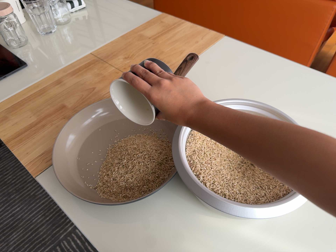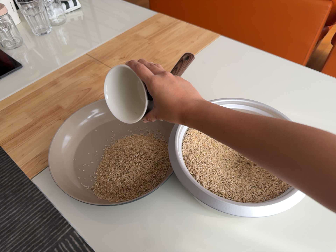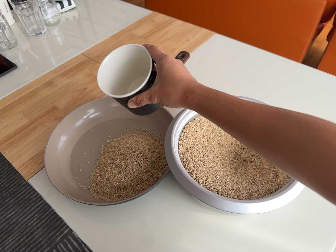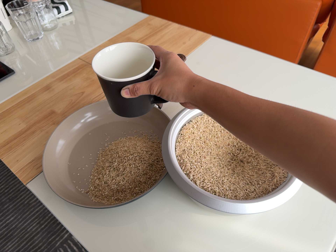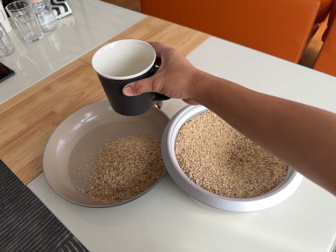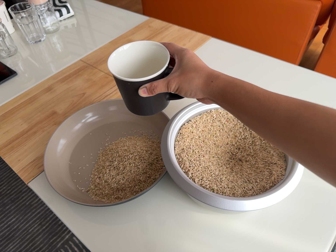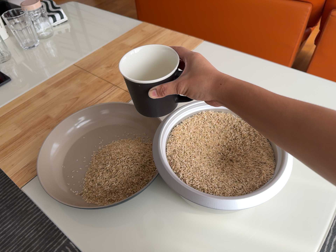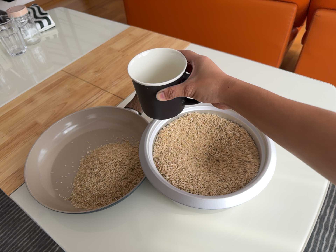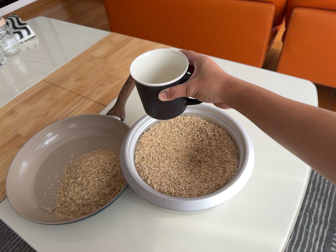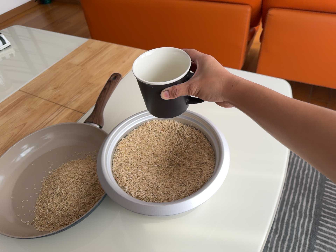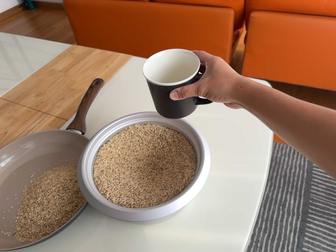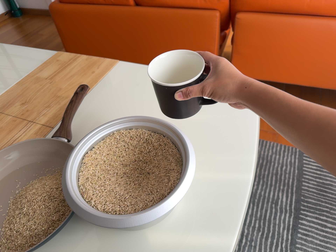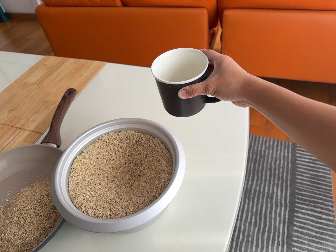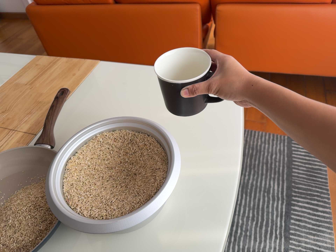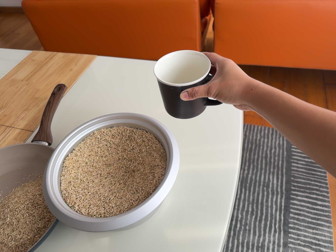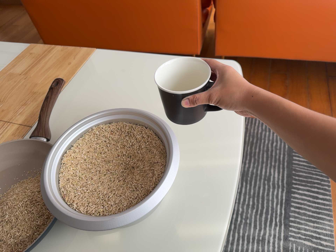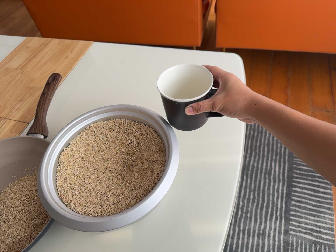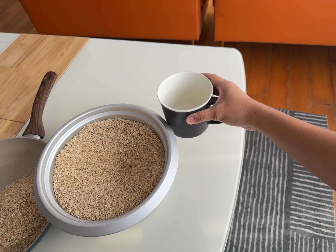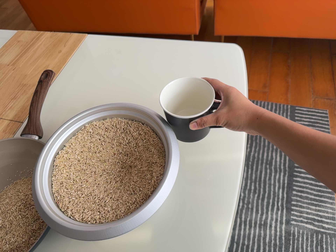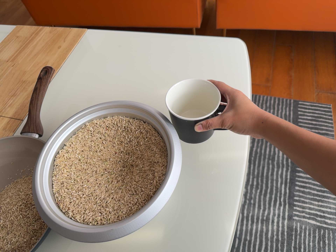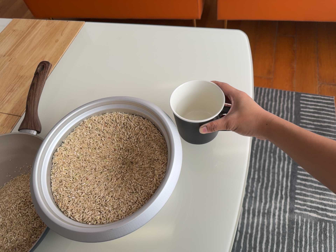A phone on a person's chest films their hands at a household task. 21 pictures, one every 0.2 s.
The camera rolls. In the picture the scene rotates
counterclockwise.
0.0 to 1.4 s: The camera shifts only a little, or ends up much as it began.
1.4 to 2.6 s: The camera pans to its right by about 10 degrees. It travels to its right, about 10 cm, so close, fixed things drift to the left. It rolls about its line of sight by about 15 degrees, and the scene rotates counterclockwise.
2.6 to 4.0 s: The camera travels forward and toward the top of its view, about 9 cm, so what stands in front looms larger. Its aim tips toward the bottom of its view by about 10 degrees.
The film runs forward here.
